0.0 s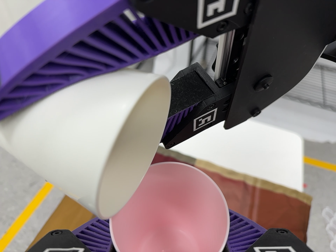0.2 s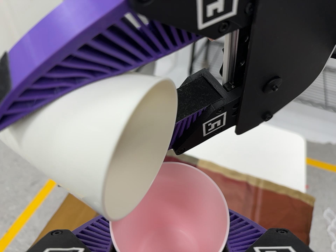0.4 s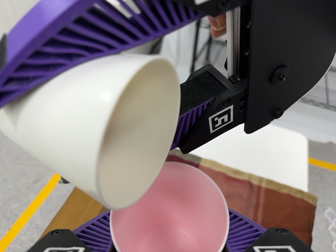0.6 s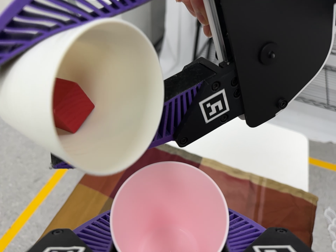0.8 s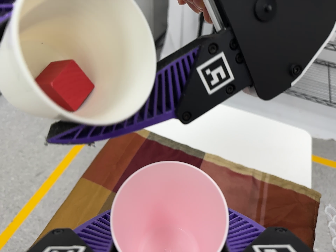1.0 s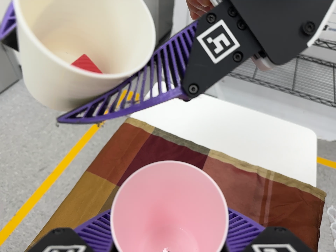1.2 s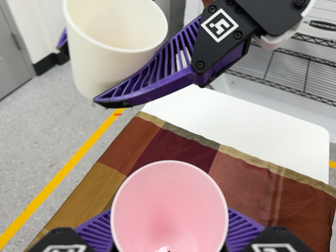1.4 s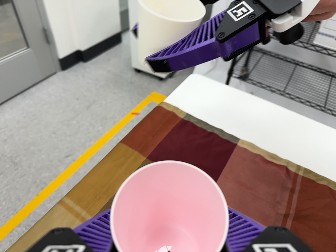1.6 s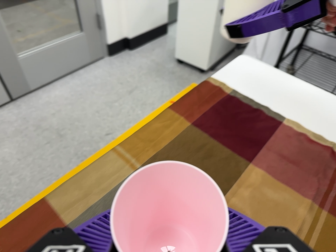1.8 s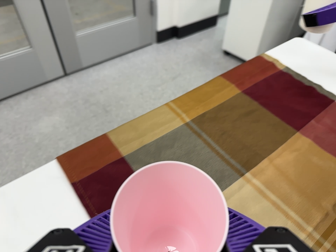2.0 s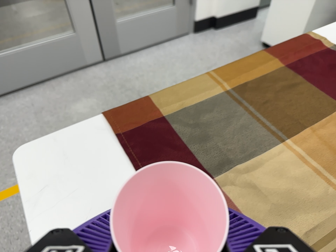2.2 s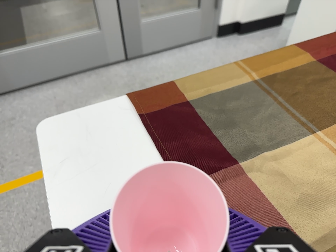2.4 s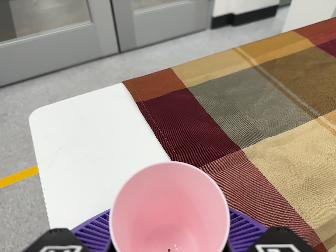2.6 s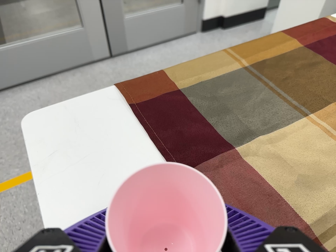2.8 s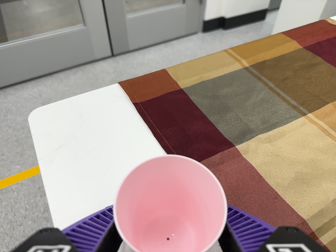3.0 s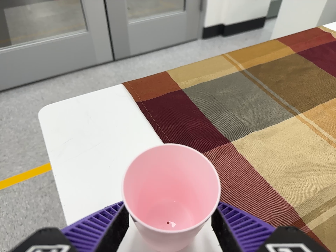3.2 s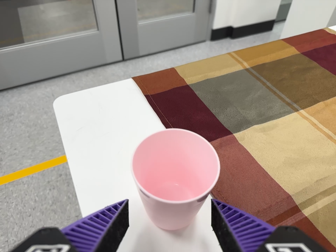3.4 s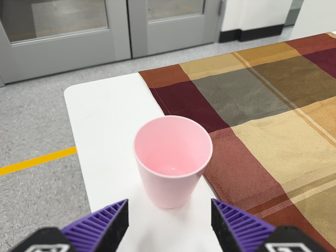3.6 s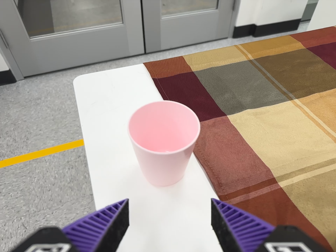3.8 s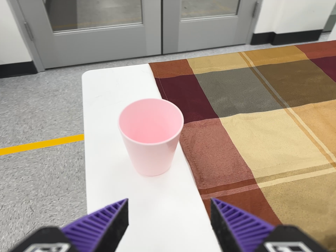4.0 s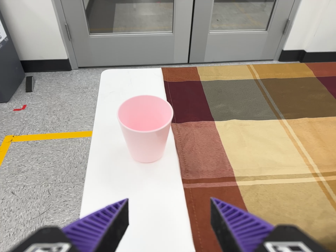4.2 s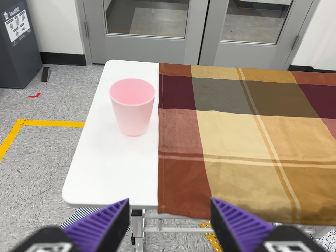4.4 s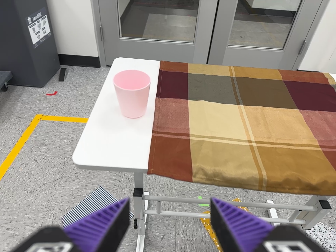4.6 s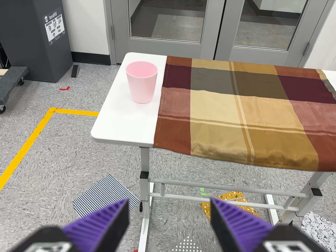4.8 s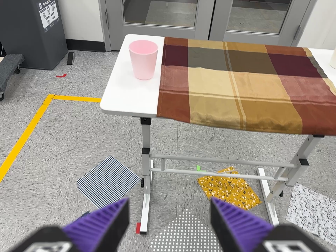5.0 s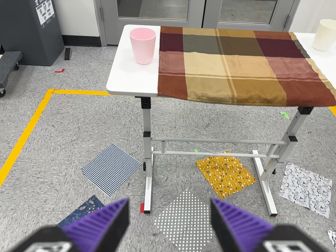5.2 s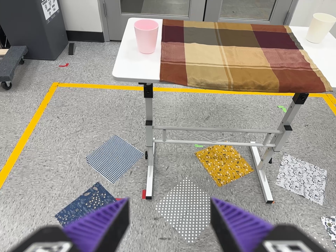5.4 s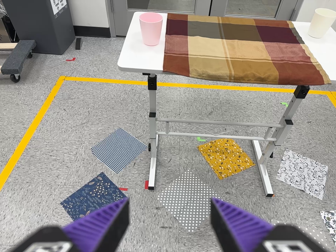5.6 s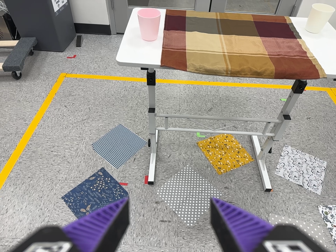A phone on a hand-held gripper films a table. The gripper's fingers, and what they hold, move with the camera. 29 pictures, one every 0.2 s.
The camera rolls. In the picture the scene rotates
clockwise.
The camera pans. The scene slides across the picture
to the right.
0.0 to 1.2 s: The camera shifts only a little, or ends up much as it began.
1.2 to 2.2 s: The camera pans to its left by about 30 degrees. It travels toward the bottom of its view, about 30 cm, so close, fixed things drift upward. It rolls about its line of sight by about 25 degrees, and the scene rotates clockwise.
2.2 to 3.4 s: The camera travels backward and toward the bottom of its view, about 9 cm, so what stands in front gets smaller.
3.4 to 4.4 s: The camera pans to its left by about 15 degrees. It travels backward, to its right and toward the bottom of its view, about 34 cm, so what stands in front gets smaller. It rolls about its line of sight by about 20 degrees, and the scene rotates clockwise.
4.4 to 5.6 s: The camera travels backward and toward the bottom of its view, about 38 cm, so what stands in front gets smaller.
The film runs backward here.
